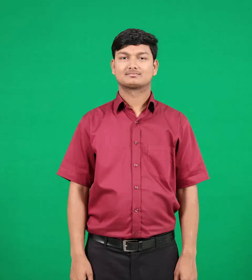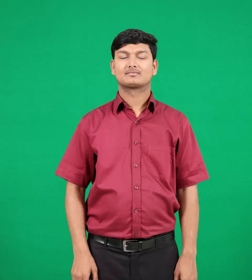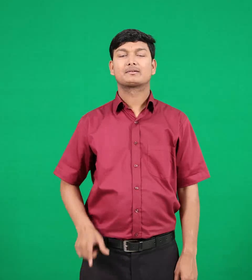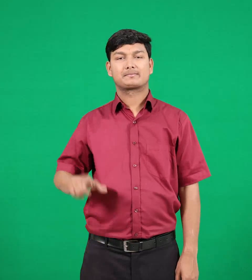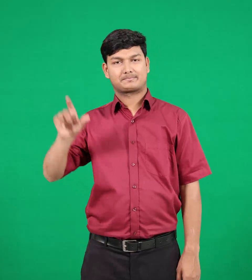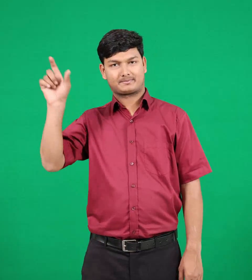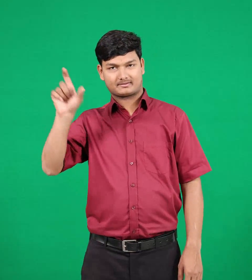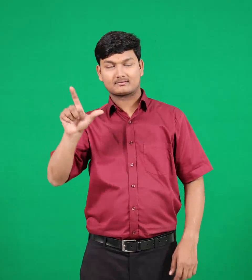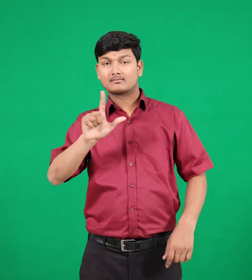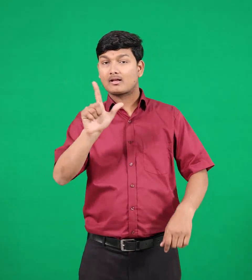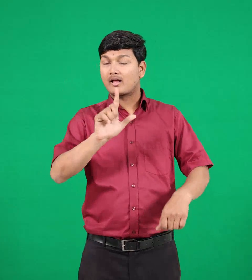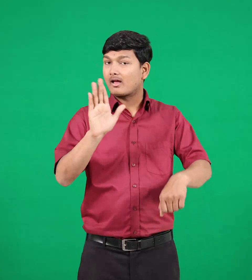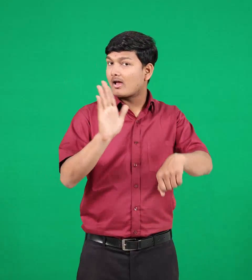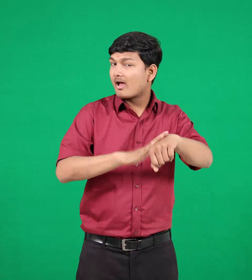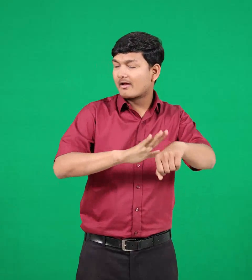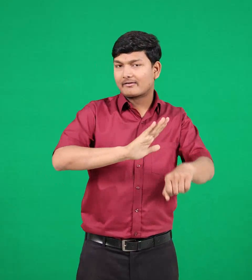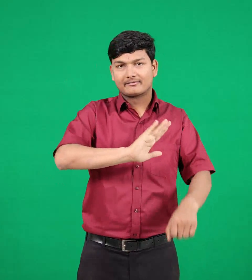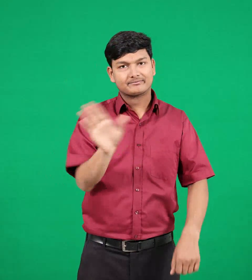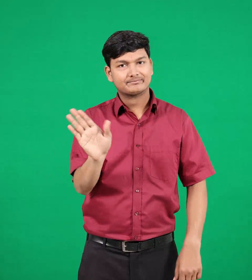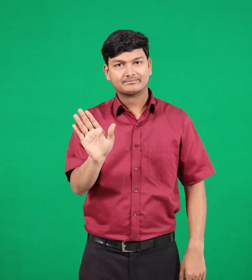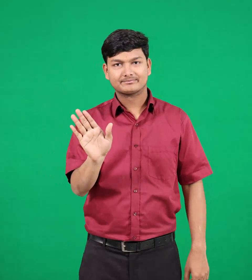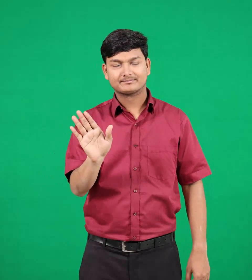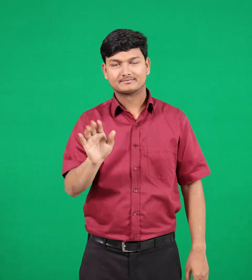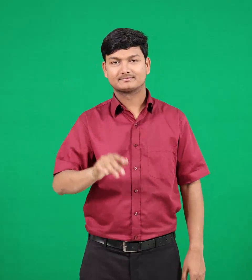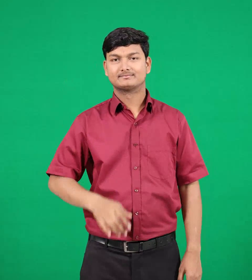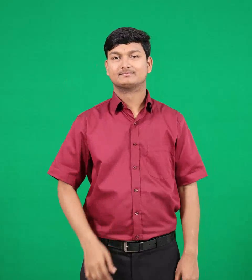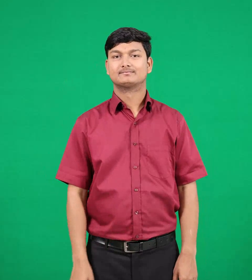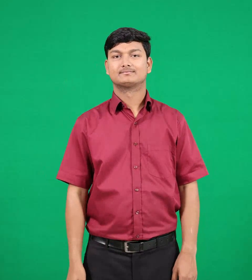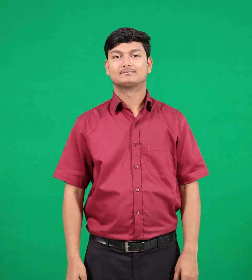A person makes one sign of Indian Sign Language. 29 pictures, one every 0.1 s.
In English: virgin
